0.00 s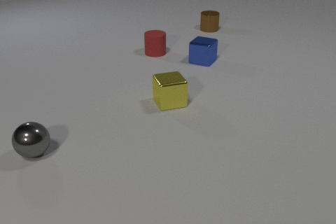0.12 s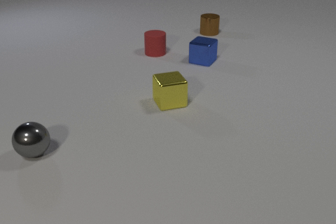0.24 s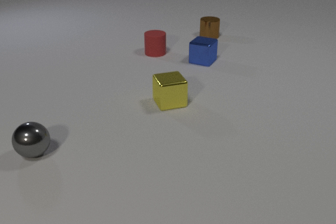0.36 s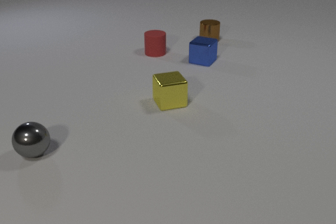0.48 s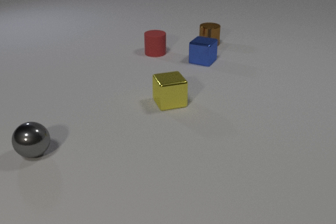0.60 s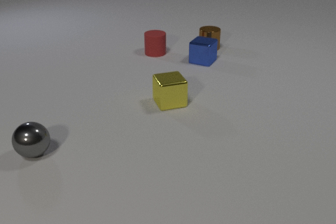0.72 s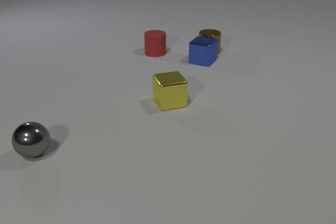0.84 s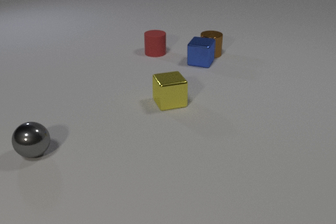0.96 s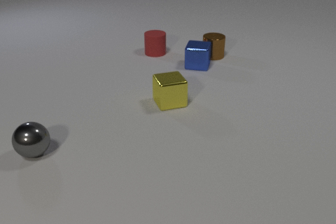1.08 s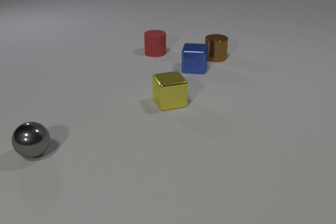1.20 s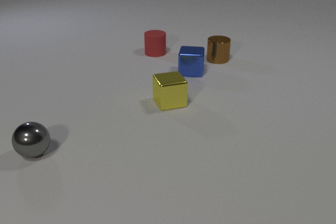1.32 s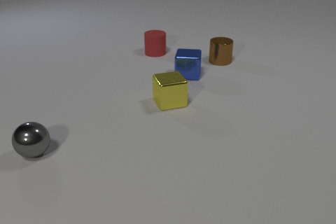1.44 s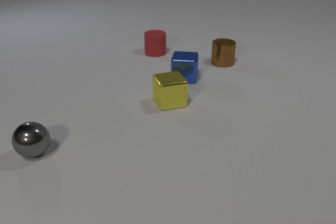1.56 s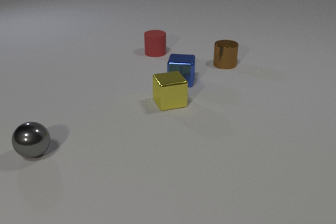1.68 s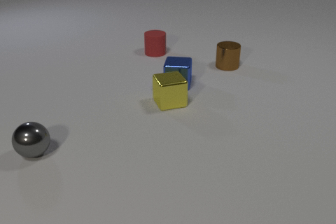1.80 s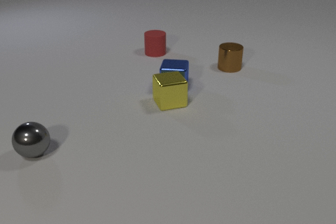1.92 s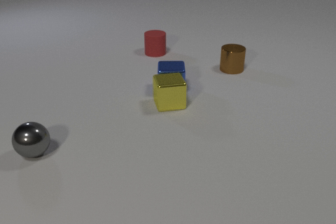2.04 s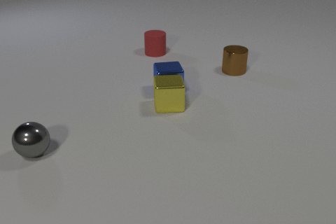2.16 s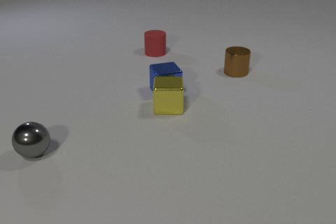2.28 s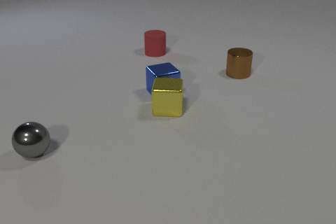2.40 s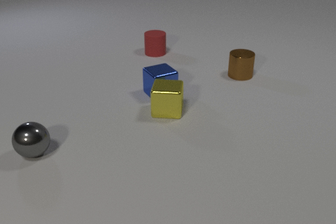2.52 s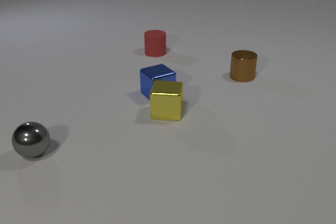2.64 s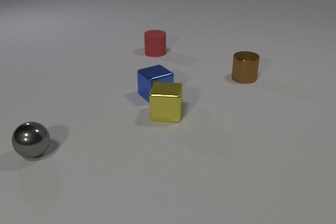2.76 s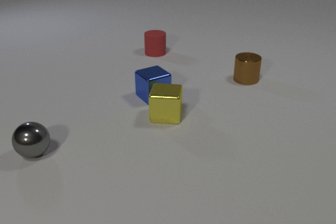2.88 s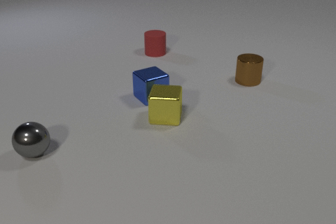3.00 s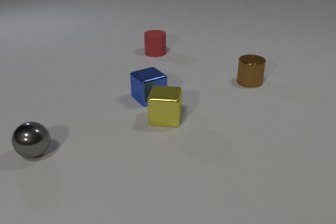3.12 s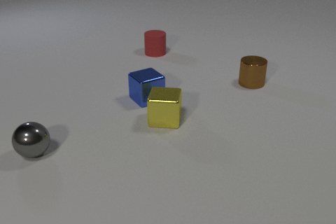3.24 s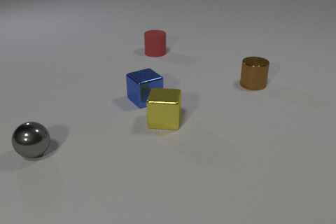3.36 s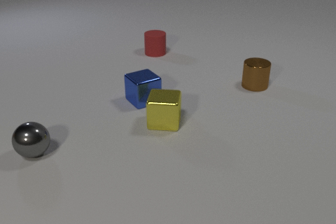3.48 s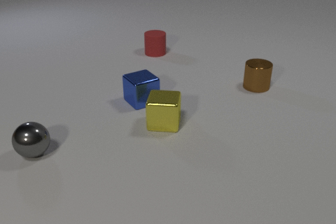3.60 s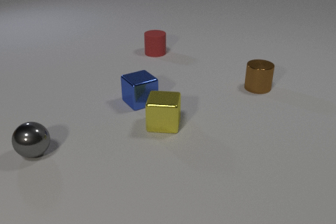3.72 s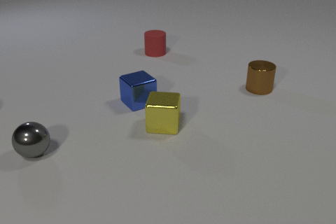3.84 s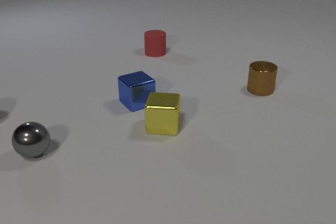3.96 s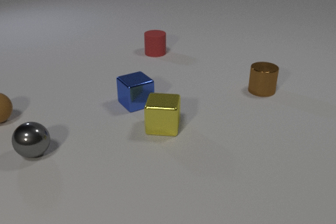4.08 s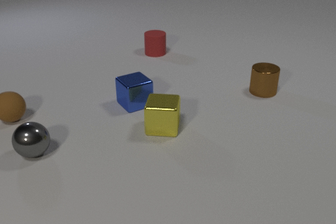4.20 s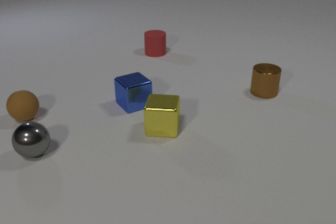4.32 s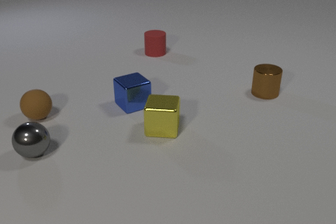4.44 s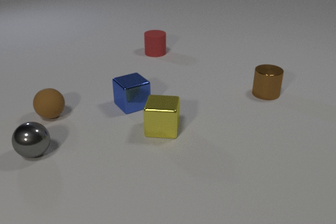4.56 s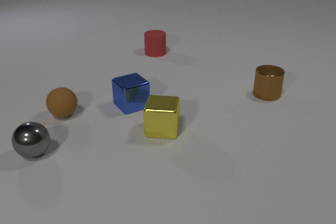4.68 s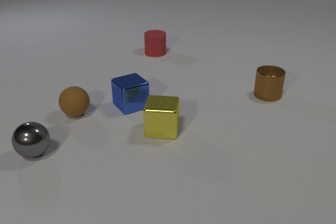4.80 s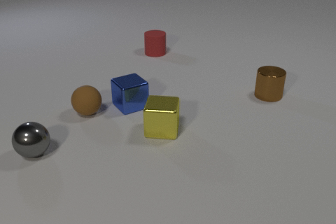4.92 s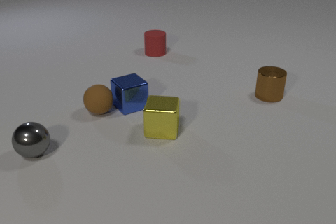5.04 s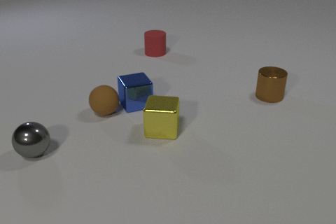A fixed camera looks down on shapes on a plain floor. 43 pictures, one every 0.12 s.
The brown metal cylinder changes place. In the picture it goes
toward the camera.
The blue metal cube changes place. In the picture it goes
toward the camera.
0.00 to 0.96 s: The brown metal cylinder slides toward the camera. The blue metal cube slides toward the camera. The brown metal cylinder and the blue metal cube collide.
0.96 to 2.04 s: The brown metal cylinder slides toward the camera and to the right. The blue metal cube slides toward the camera and to the left, spins counterclockwise seen from above by about 30 degrees, its near face sliding to the right. The yellow metal cube slides toward the camera. The blue metal cube and the yellow metal cube collide.
2.04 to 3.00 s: The brown metal cylinder slides toward the camera and to the right. The blue metal cube slides to the left and toward the camera, spins counterclockwise seen from above by about 15 degrees, its near face sliding to the right. The yellow metal cube slides toward the camera.
3.00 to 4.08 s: The brown metal cylinder slides toward the camera and to the right. The blue metal cube slides to the left and toward the camera. The yellow metal cube slides toward the camera. The brown rubber sphere comes in at the left edge, rolls to the right.
4.08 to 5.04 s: The brown metal cylinder slides toward the camera and to the right. The brown rubber sphere rolls to the right. The blue metal cube and the brown rubber sphere collide.
What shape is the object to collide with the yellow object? cube.
What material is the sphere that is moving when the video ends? rubber.
How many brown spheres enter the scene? 1.
